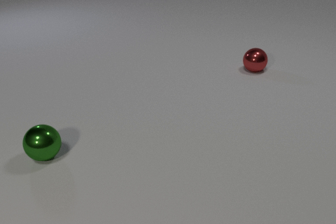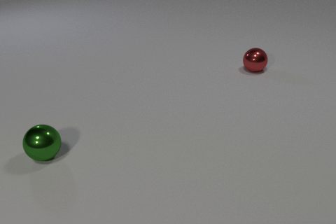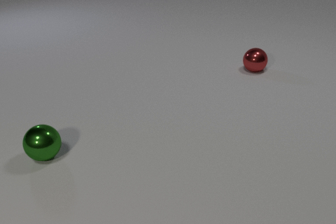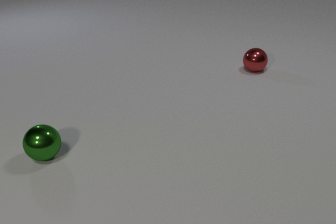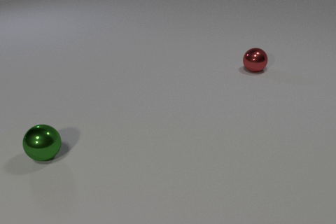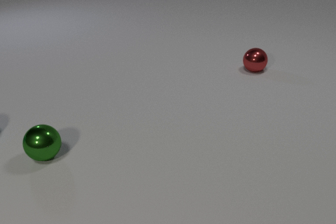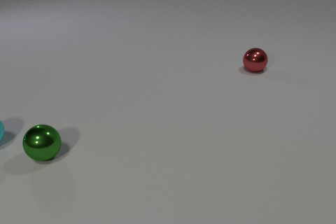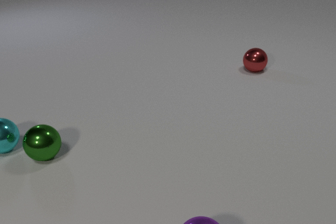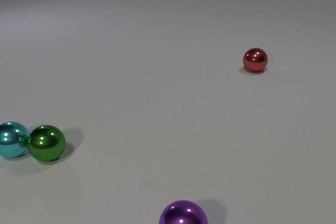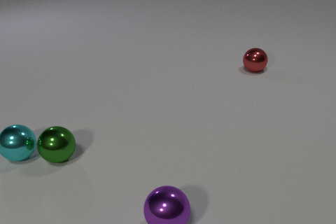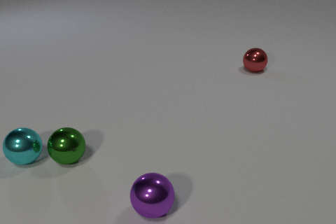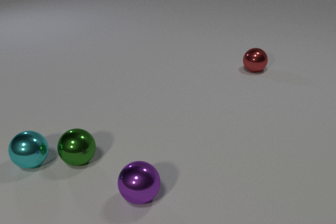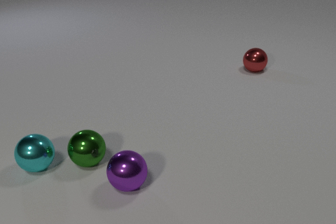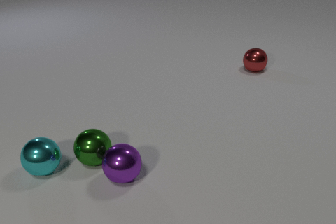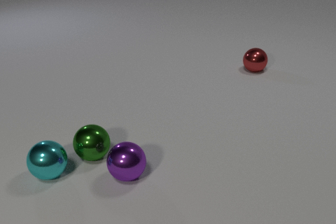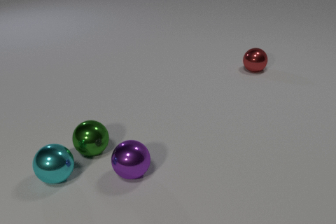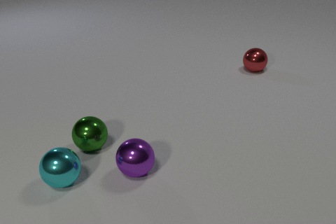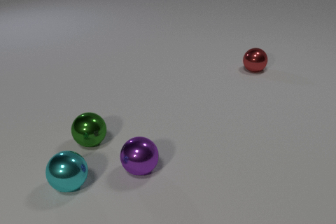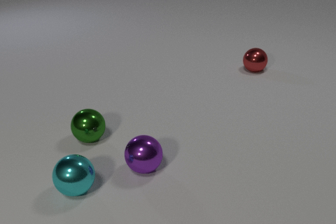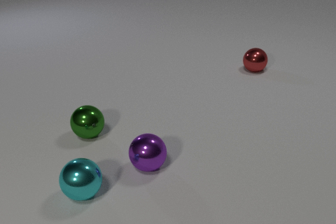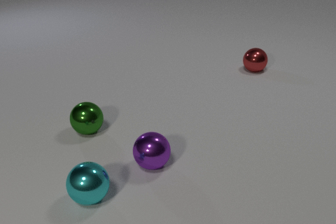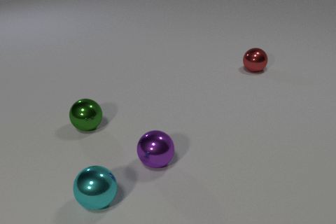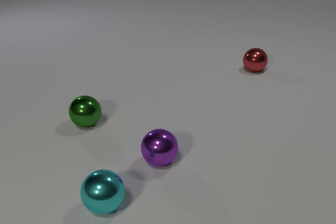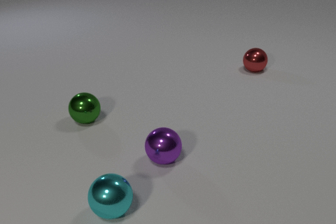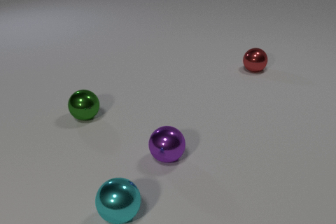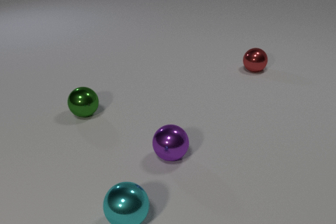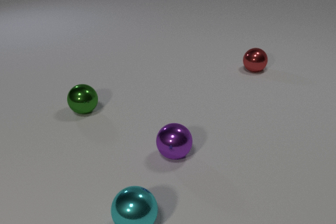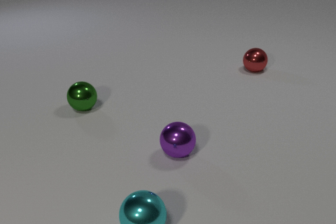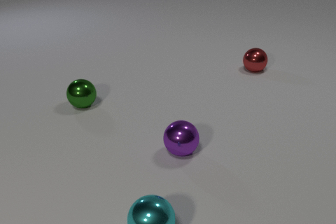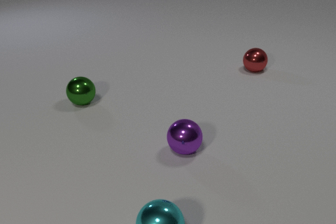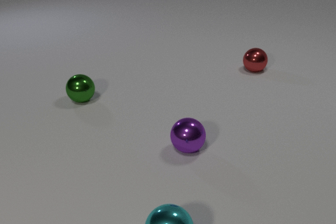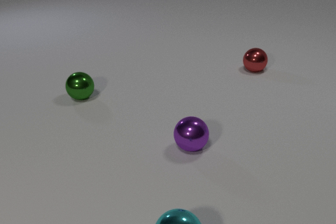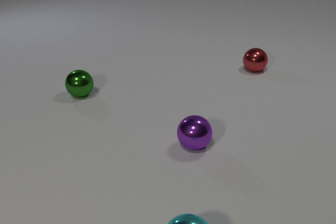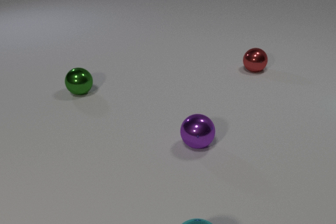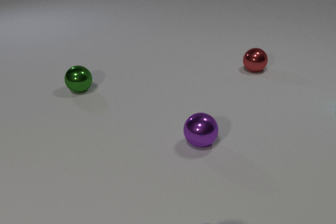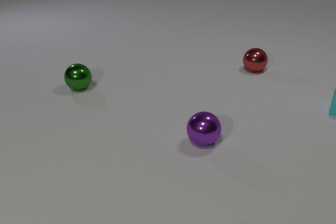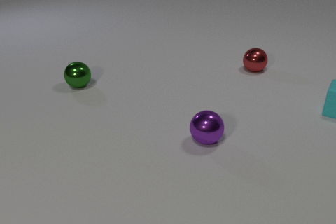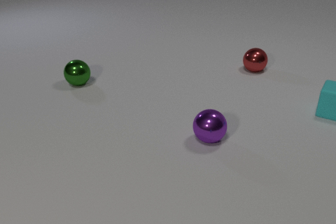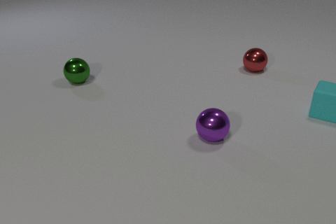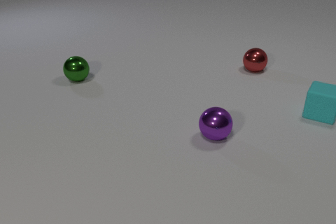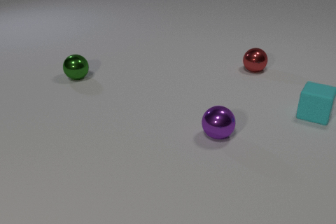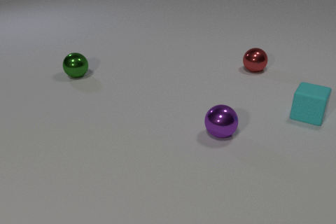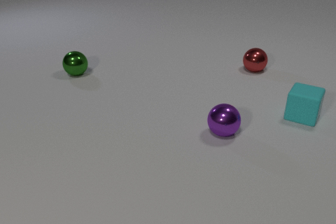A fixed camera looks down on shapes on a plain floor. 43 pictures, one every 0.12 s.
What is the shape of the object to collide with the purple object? sphere.
How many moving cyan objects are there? 2.
How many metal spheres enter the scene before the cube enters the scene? 2.
0.00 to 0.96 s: The cyan metal sphere comes in at the left edge, rolls toward the camera and to the right. The purple metal sphere comes in at the bottom edge, rolls away from the camera and to the left. The cyan metal sphere and the green metal sphere collide.
0.96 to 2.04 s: The cyan metal sphere rolls toward the camera and to the right. The green metal sphere rolls to the right. The purple metal sphere rolls away from the camera and to the left. The green metal sphere and the purple metal sphere collide.
2.04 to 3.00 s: The cyan metal sphere rolls toward the camera and to the right. The green metal sphere rolls away from the camera. The purple metal sphere rolls to the right and away from the camera.
3.00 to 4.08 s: The cyan metal sphere rolls to the right and toward the camera. The green metal sphere rolls away from the camera. The purple metal sphere rolls to the right and away from the camera.
4.08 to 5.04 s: The green metal sphere rolls away from the camera. The purple metal sphere rolls to the right and away from the camera. The cyan rubber cube comes in at the right edge, slides to the left and toward the camera.
